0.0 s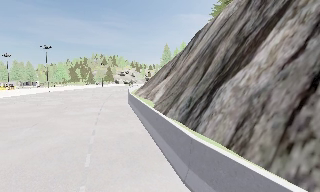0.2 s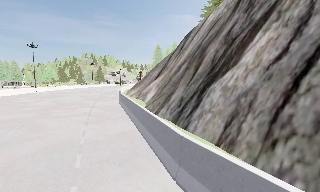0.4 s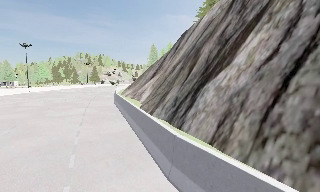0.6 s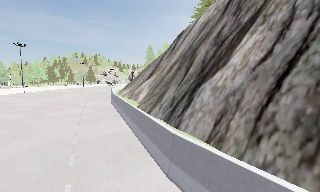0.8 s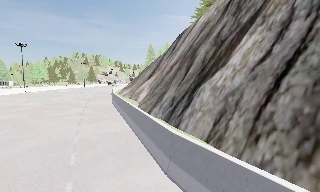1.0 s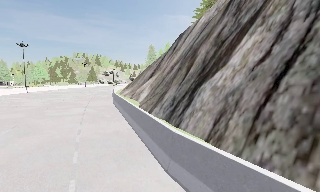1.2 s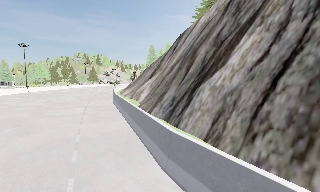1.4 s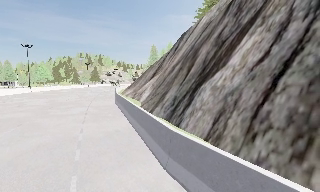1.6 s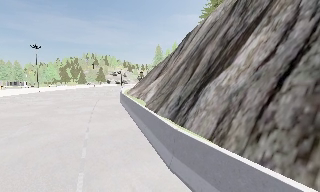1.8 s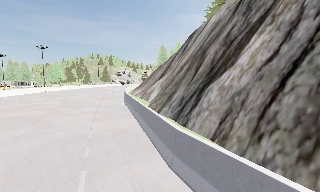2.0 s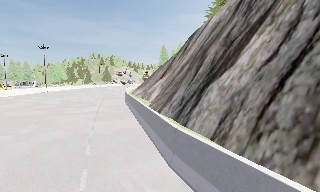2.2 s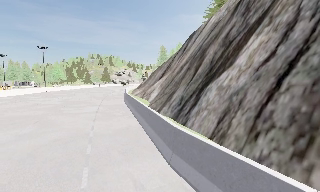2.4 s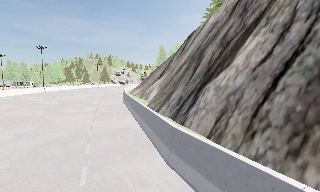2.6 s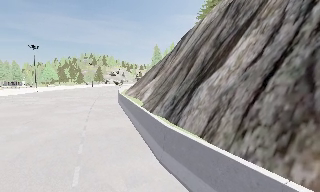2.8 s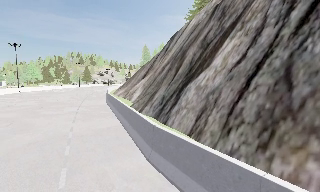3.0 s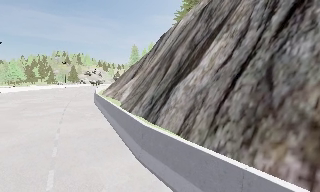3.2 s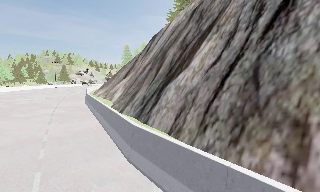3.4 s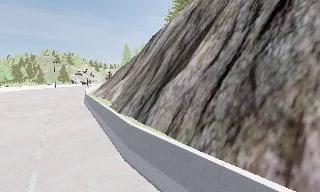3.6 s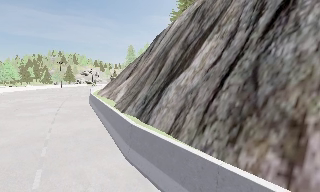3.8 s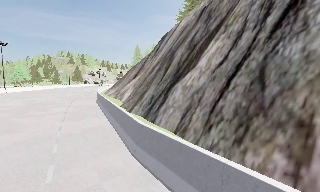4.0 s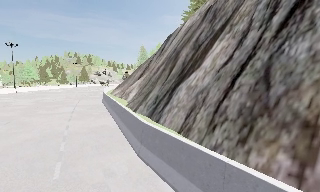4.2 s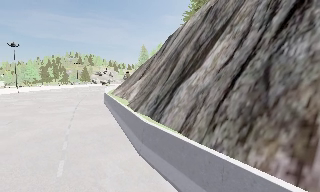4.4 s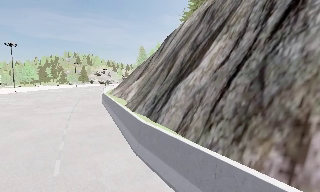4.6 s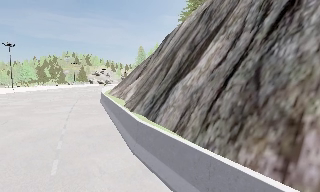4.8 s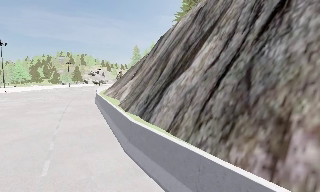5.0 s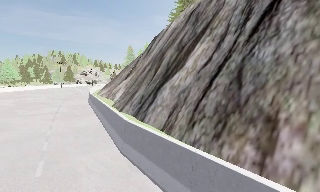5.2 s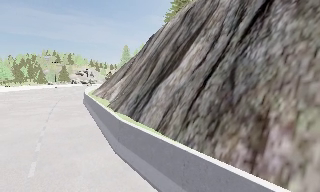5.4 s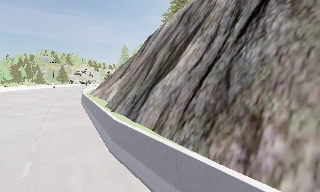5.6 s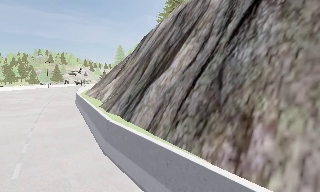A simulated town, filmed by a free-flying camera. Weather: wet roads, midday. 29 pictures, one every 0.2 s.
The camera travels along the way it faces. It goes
backward.
0.0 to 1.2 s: The camera travels backward, about 0.5 m, so what stands in front gets smaller.
1.2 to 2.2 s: The camera shifts only a little, or ends up much as it began.
2.2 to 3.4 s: The scene slides to the left, as the camera pans about 10 degrees to its right.
3.4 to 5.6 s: The camera travels to its right and backward, about 1 m, so close, fixed things drift to the left.
The film runs backward here.
